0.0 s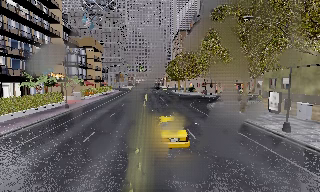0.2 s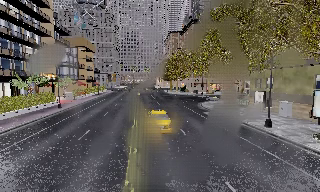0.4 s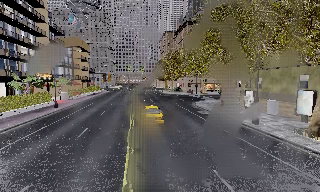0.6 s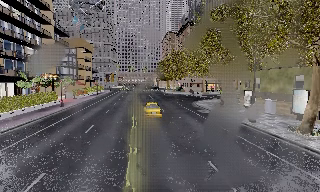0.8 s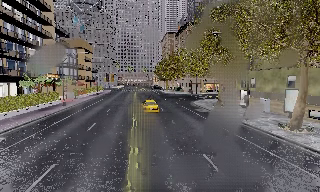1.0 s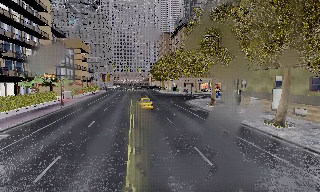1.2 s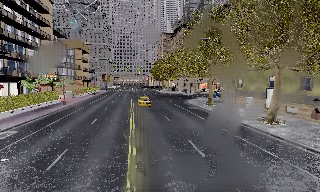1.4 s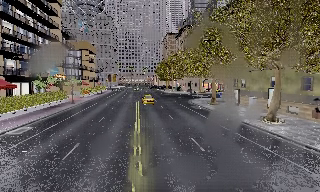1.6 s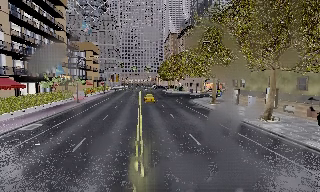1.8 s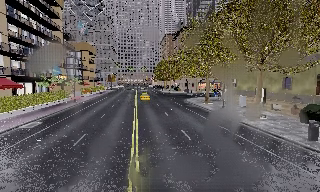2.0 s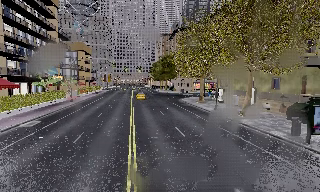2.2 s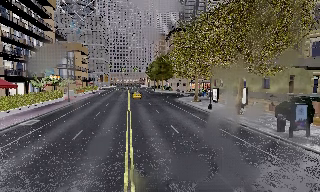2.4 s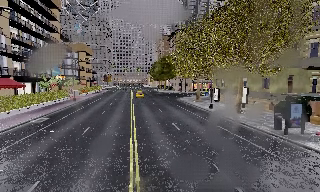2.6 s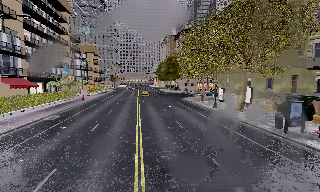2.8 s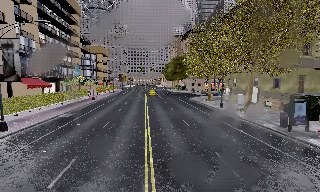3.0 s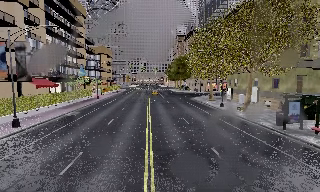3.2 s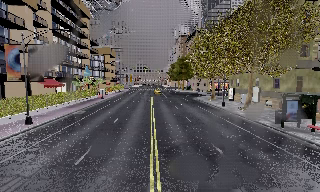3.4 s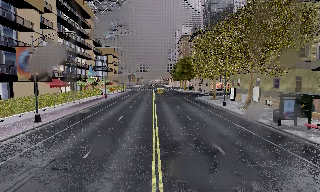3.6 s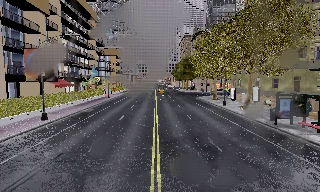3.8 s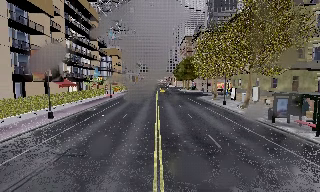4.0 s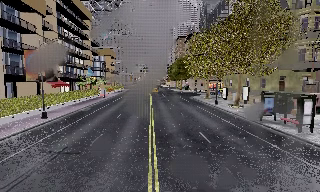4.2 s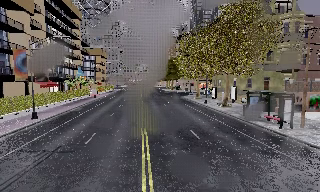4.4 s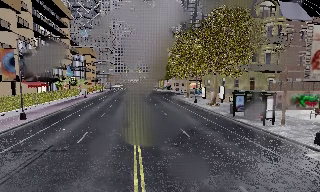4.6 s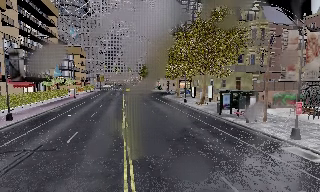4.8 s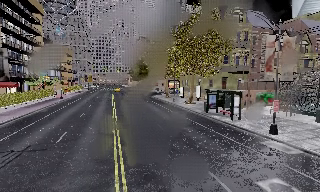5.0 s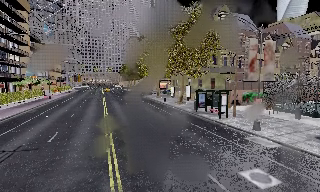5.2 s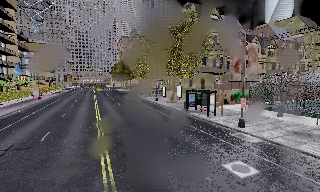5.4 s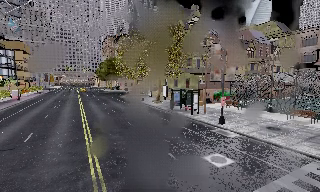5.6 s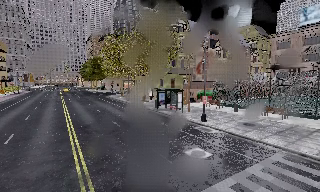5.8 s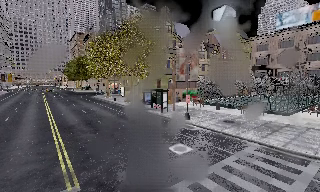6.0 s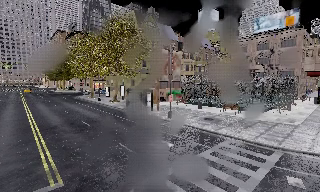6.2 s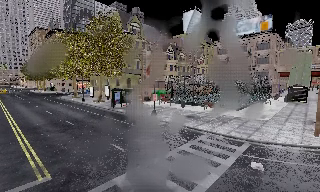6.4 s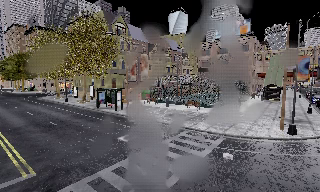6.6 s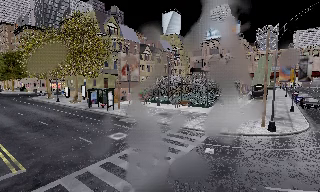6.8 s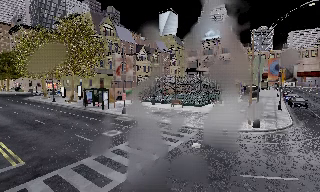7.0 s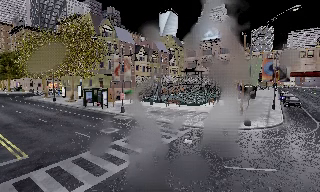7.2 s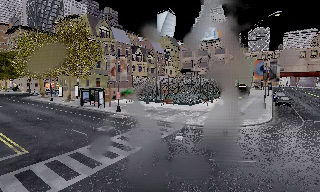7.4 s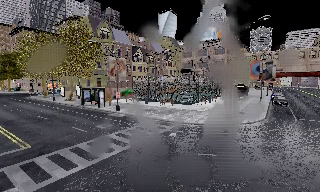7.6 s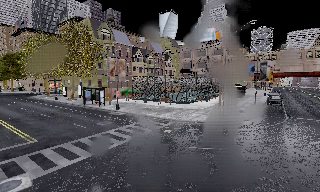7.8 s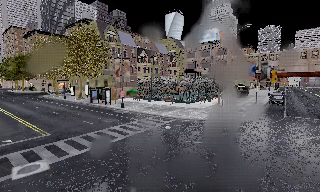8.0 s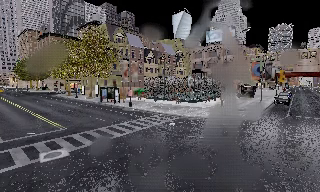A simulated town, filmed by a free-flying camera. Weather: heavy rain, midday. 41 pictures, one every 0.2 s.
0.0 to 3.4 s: The camera travels backward, about 12 m, so what stands in front gets smaller.
3.4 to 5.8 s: The camera swings to its right by about 35 degrees, and the scene slides to the left. It travels backward, about 6 m.
5.8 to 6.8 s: The camera pans to its right, which is clockwise from overhead, by about 20 degrees. It travels backward and to its right, about 3.5 m, so what stands in front gets smaller.
6.8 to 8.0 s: The camera travels backward and to its right, about 5 m, so what stands in front gets smaller.
The film runs forward here.
